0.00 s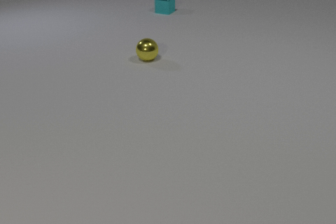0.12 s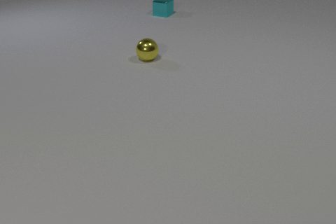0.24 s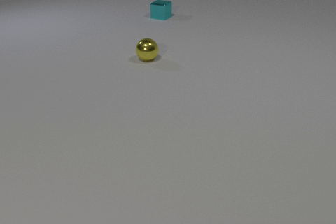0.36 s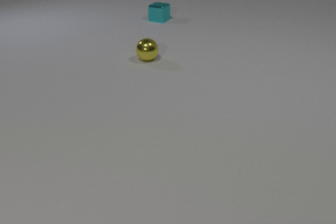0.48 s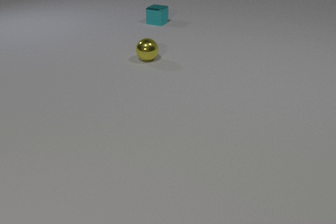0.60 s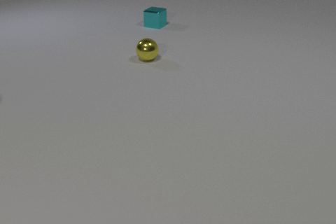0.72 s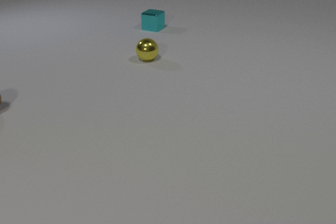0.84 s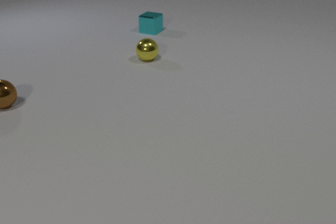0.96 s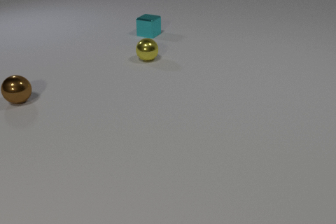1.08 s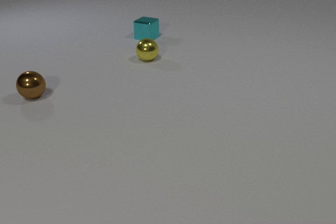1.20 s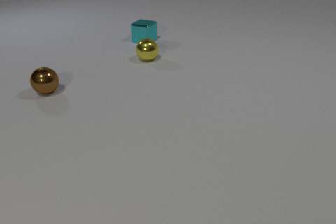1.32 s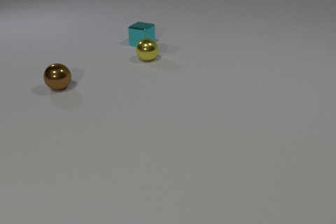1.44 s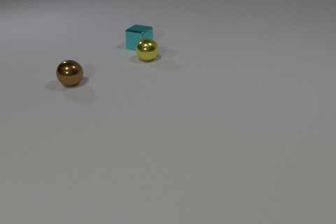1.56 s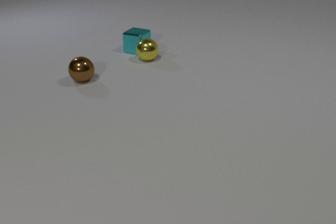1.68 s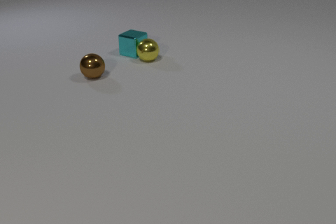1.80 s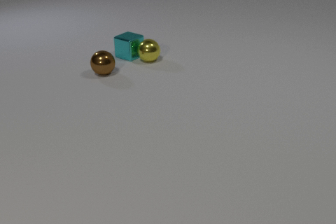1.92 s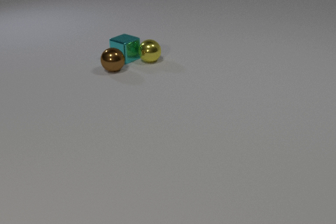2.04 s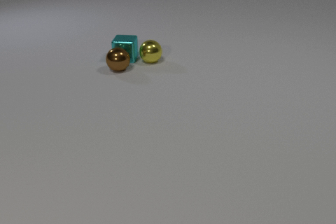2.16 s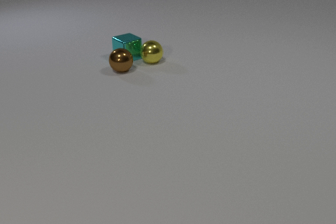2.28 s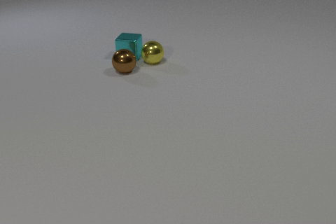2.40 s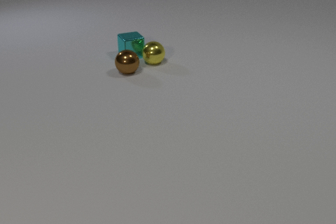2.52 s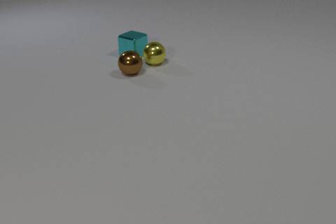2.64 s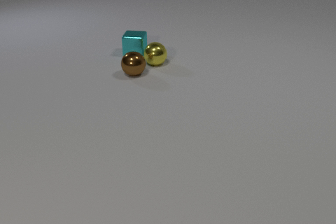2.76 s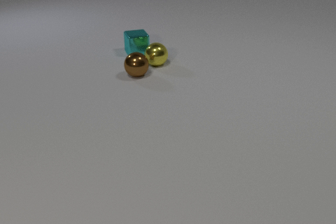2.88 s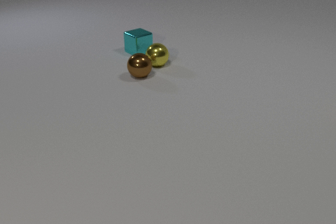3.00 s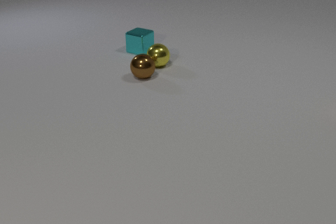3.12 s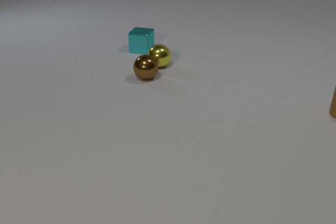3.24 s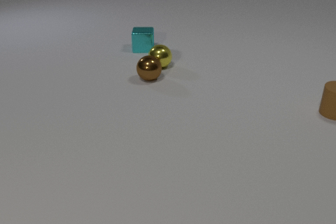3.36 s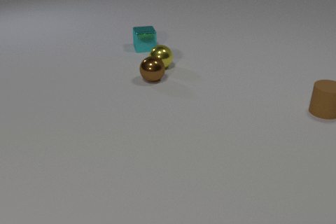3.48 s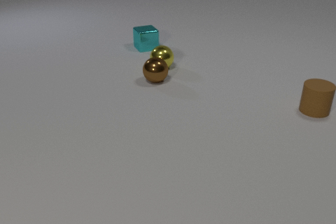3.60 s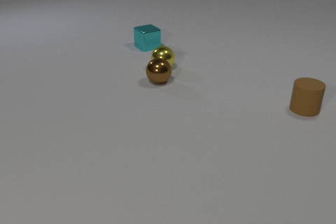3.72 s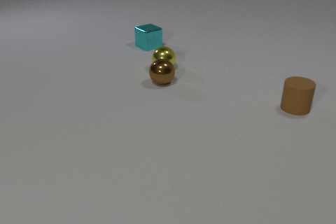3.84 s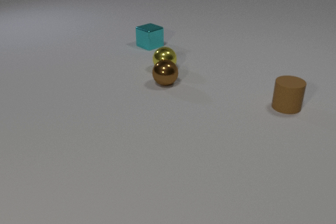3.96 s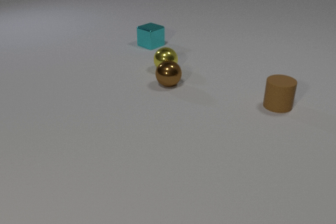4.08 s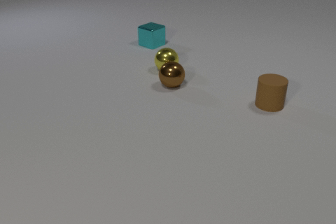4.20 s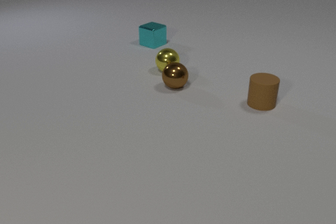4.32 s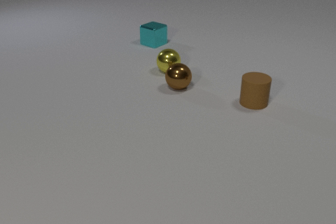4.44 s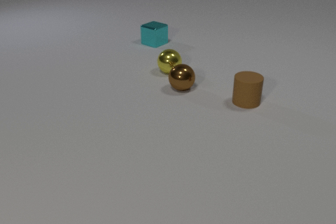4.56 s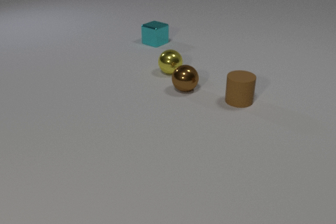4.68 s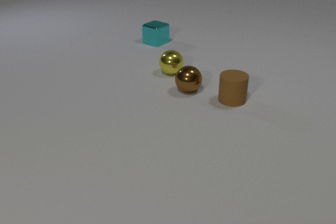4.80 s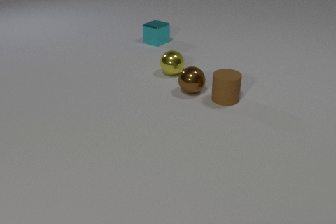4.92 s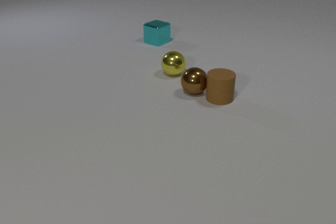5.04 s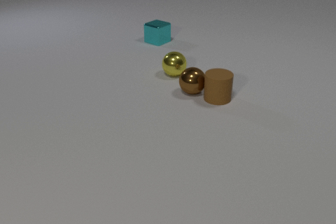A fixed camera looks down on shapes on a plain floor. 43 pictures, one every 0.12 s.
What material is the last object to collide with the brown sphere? rubber.
What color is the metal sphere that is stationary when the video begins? yellow.
Are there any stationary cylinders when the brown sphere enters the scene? no.
0.00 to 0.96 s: The brown metal sphere comes in at the left edge, rolls to the right. The cyan metal cube slides toward the camera.
0.96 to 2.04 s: The brown metal sphere rolls to the right and away from the camera. The cyan metal cube slides toward the camera. The yellow metal sphere rolls toward the camera. The cyan metal cube and the yellow metal sphere collide. The brown metal sphere and the cyan metal cube collide.
2.04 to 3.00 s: The brown metal sphere rolls to the right and toward the camera. The cyan metal cube slides away from the camera and to the right. The yellow metal sphere rolls toward the camera and to the right.
3.00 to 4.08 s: The brown metal sphere rolls to the right and toward the camera. The cyan metal cube slides away from the camera and to the right. The yellow metal sphere rolls toward the camera and to the right. The brown rubber cylinder comes in at the right edge, slides to the left.
4.08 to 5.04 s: The brown metal sphere rolls to the right and toward the camera. The cyan metal cube slides away from the camera and to the right. The yellow metal sphere rolls toward the camera and to the right. The brown rubber cylinder slides to the left. The brown metal sphere and the brown rubber cylinder collide.
